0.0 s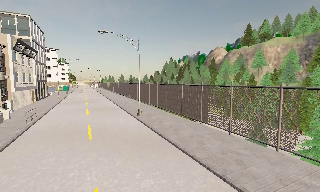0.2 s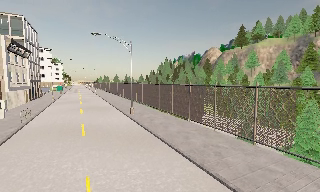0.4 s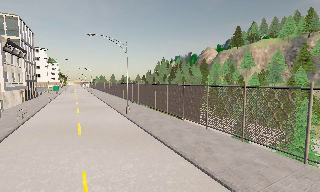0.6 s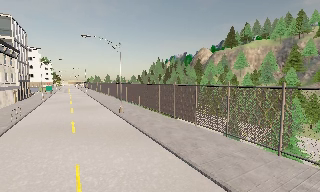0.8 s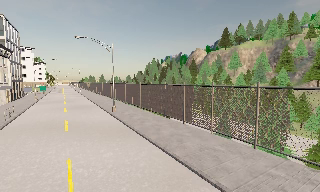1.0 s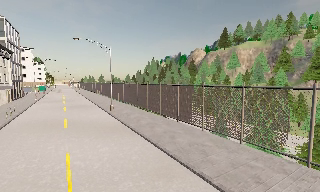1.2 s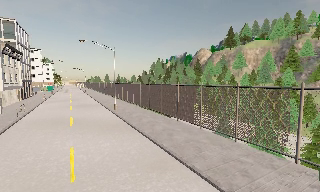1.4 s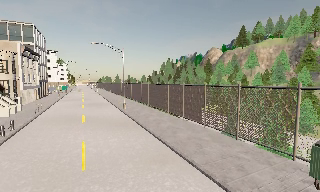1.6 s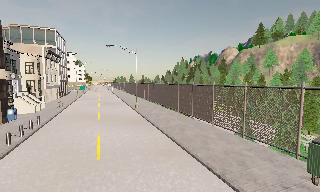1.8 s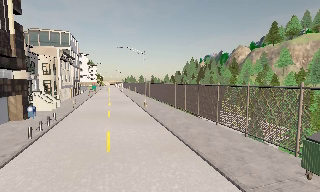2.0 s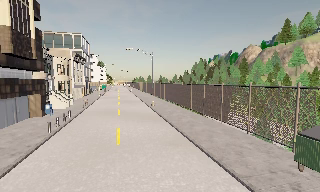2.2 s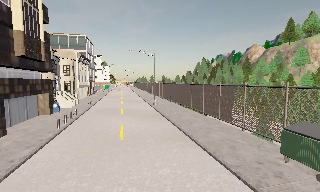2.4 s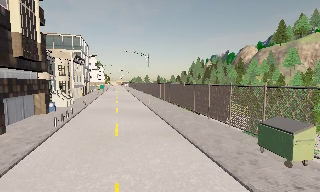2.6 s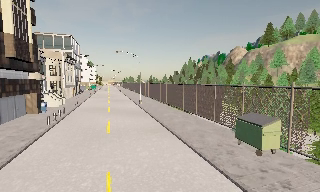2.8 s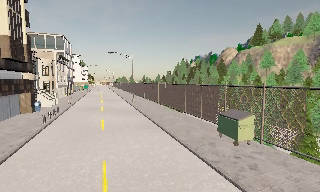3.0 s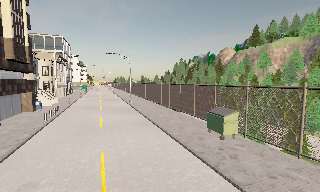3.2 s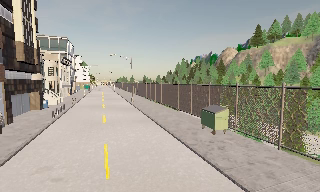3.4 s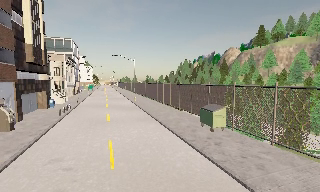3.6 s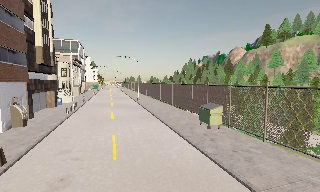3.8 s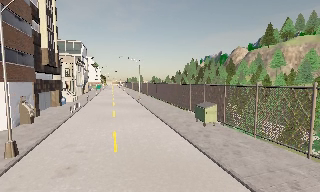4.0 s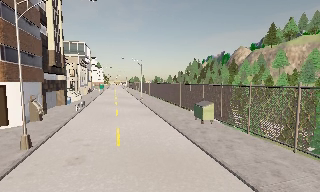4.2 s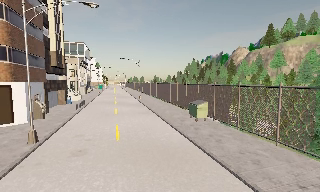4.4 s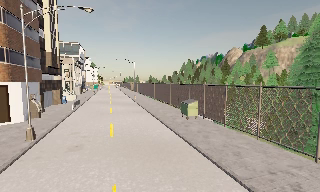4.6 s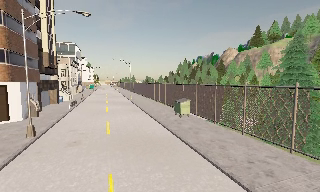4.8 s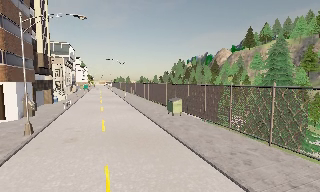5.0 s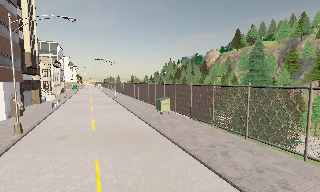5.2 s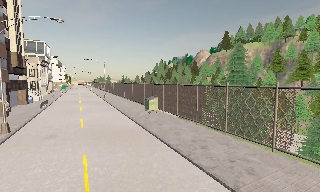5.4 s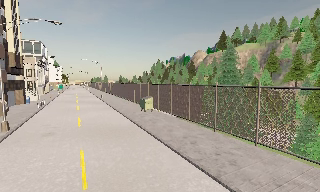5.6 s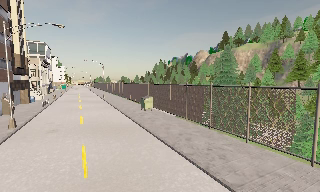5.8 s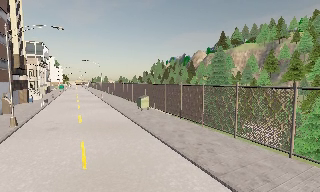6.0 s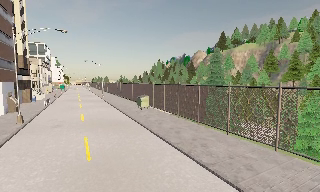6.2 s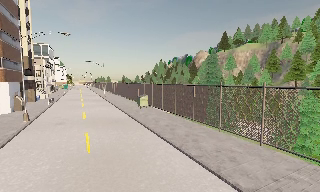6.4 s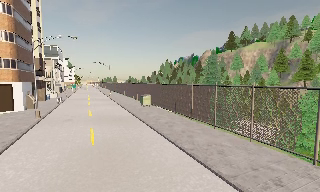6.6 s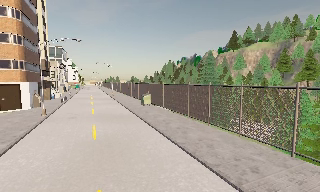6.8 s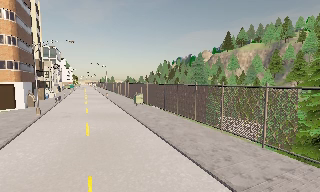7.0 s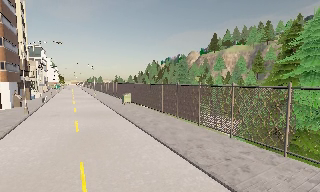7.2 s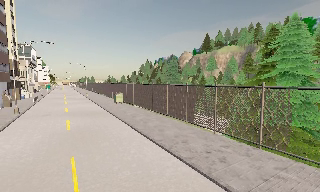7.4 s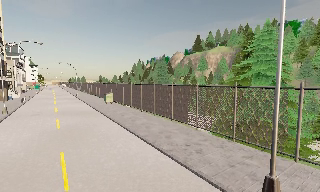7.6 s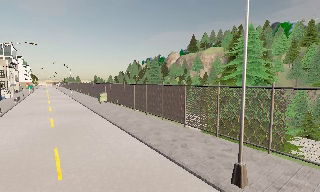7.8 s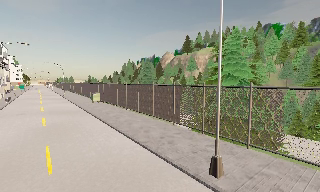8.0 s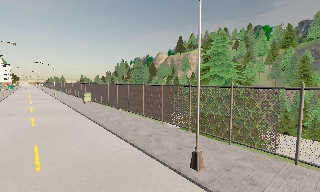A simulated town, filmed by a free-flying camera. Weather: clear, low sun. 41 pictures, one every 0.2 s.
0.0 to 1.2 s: The camera travels backward and to its right, about 4 m, so what stands in front gets smaller.
1.2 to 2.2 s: The camera pans to its left, which is counterclockwise from overhead, by about 15 degrees. It travels backward, about 3.5 m, so what stands in front gets smaller.
2.2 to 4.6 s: The camera travels backward, about 10 m, so what stands in front gets smaller.
4.6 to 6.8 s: The camera travels backward and to its right, about 8 m, so what stands in front gets smaller.
6.8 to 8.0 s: The scene slides to the left, as the camera pans about 15 degrees to its right. It travels backward and to its right, about 4.5 m, so what stands in front gets smaller. It loses speed.
The film runs backward here.
